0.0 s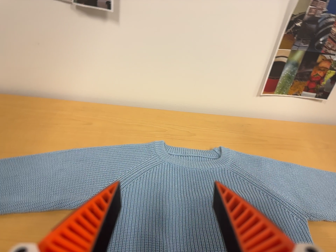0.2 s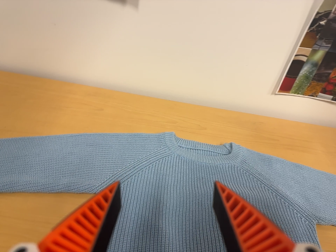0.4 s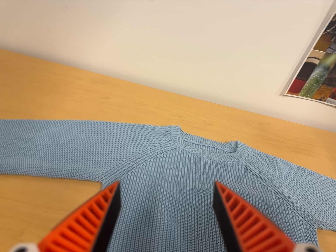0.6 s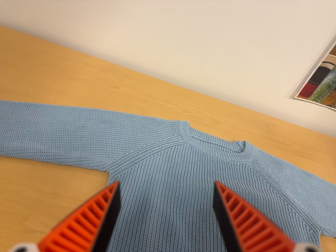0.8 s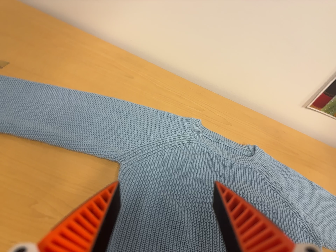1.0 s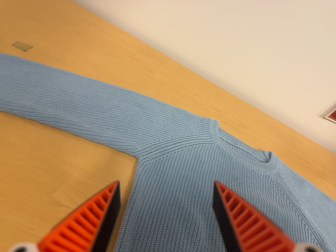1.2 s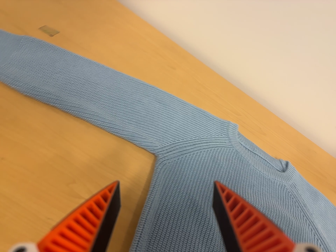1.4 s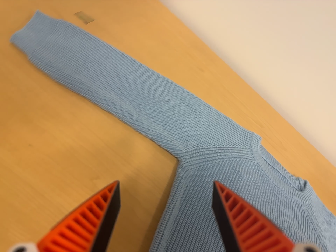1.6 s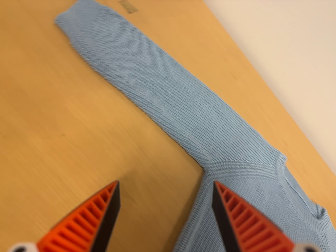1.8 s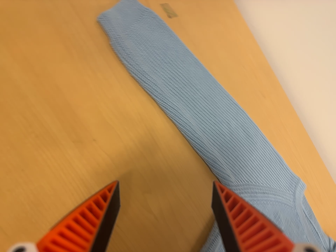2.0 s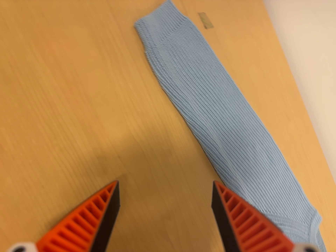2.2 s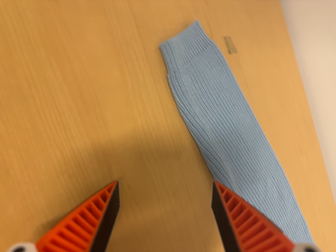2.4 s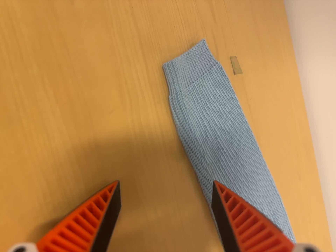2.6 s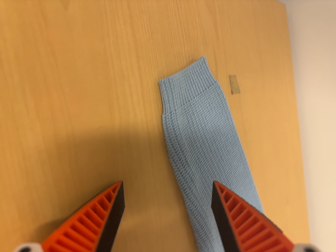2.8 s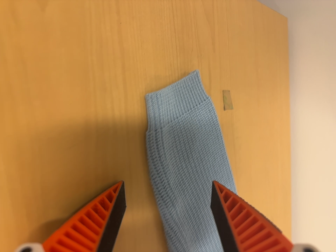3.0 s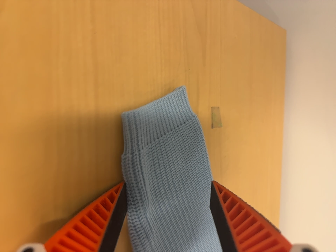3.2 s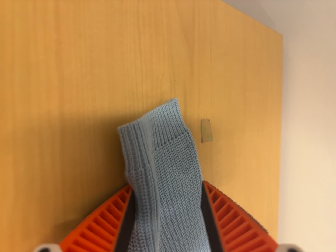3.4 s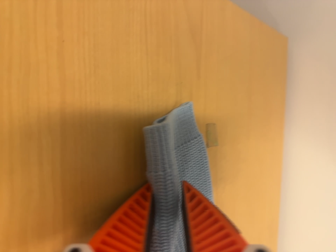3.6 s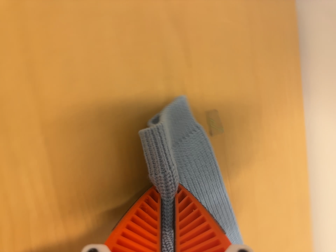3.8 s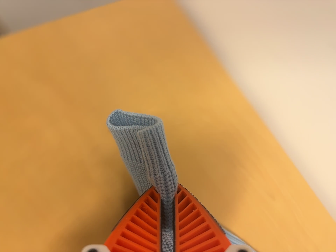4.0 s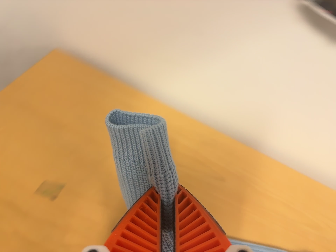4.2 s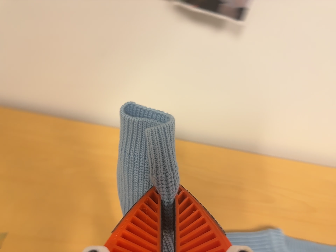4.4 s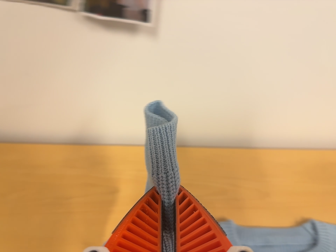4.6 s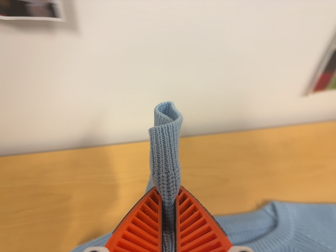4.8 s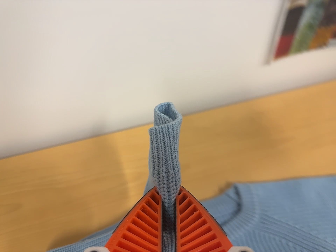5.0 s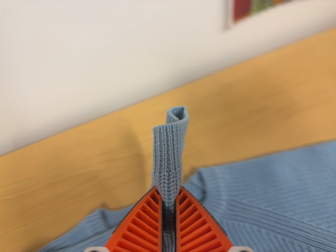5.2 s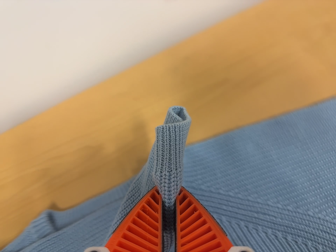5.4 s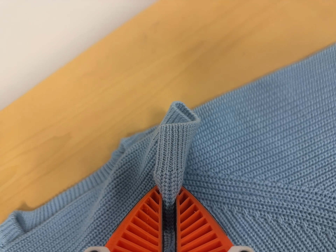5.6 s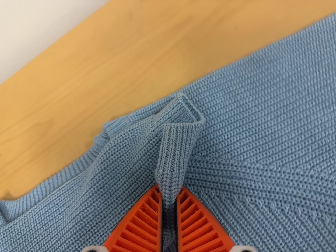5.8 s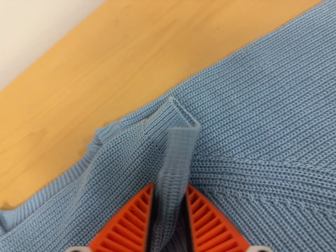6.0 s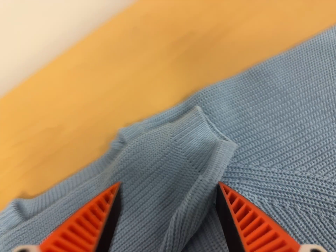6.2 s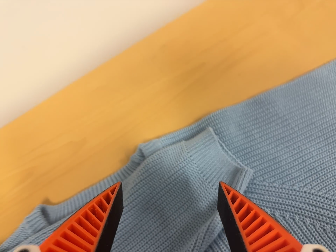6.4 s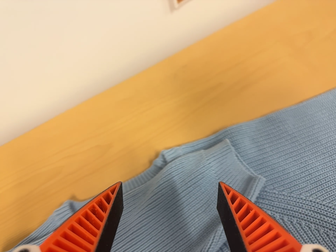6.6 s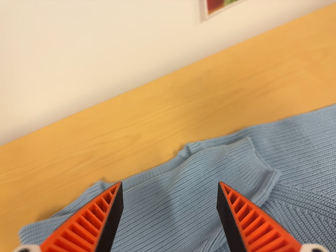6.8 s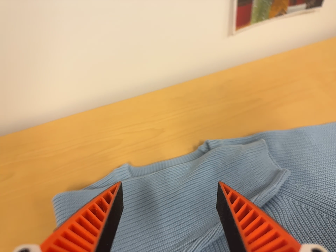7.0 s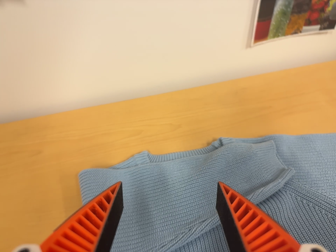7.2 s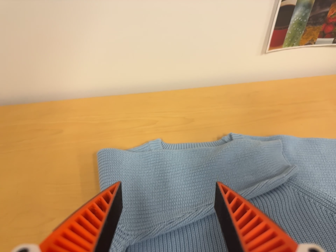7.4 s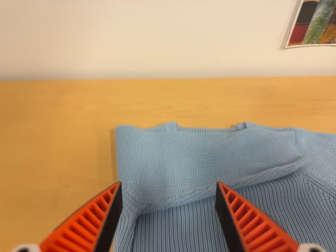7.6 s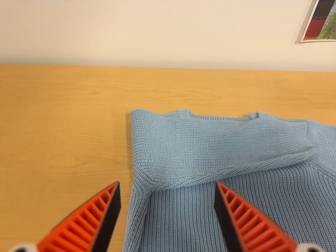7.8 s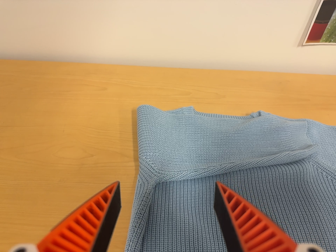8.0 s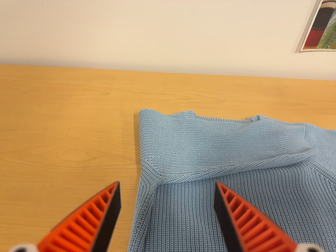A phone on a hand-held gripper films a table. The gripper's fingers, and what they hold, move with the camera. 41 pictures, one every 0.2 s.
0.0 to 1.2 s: The camera travels to its left, about 16 cm, so close, fixed things drift to the right. It rolls about its line of sight by about 30 degrees, and the scene rotates clockwise.
1.2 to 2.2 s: The camera travels to its left, toward the top of its view and forward, about 20 cm, so close, fixed things drift to the right. It rolls about its line of sight by about 40 degrees, and the scene rotates clockwise.
2.2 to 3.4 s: The camera travels forward and toward the top of its view, about 14 cm, so what stands in front looms larger. It rolls about its line of sight by about 20 degrees, and the scene rotates clockwise.
3.4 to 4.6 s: The camera travels to its right, about 50 cm, so close, fixed things drift to the left. It rolls about its line of sight by about 95 degrees, and the scene rotates counterclockwise.
4.6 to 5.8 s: The camera travels to its right and forward, about 34 cm, so close, fixed things drift to the left. Its aim tips toward the bottom of its view by about 20 degrees, and the scene shifts upward. It rolls about its line of sight by about 30 degrees, and the scene rotates counterclockwise.
5.8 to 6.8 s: The camera travels backward and to its left, about 22 cm, so what stands in front gets smaller. Its aim tips toward the top of its view by about 15 degrees. It rolls about its line of sight by about 20 degrees, and the scene rotates clockwise.
6.8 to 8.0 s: The camera travels toward the bottom of its view, backward and to its left, about 22 cm, so close, fixed things drift upward. It rolls about its line of sight by about 20 degrees, and the scene rotates clockwise.
The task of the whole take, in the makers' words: left arm across.
The film runs forward here.
